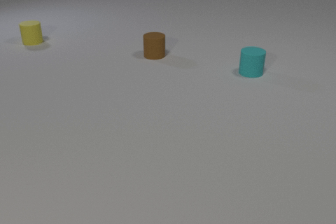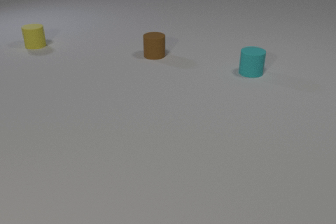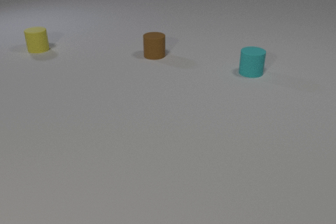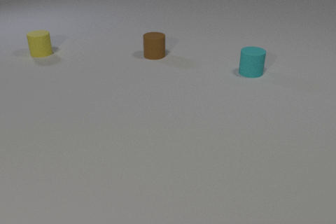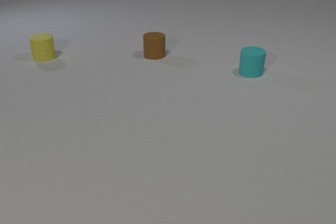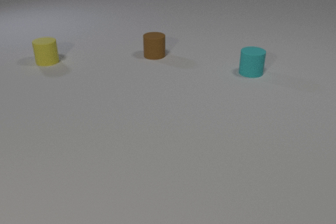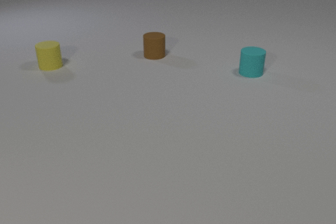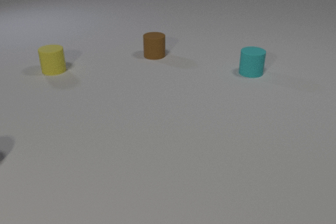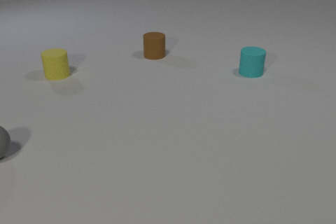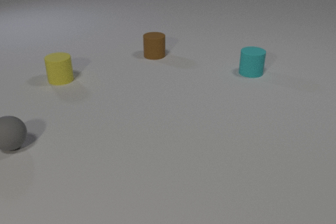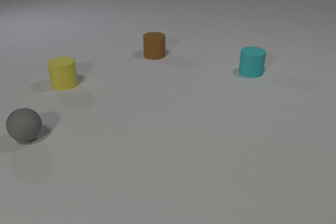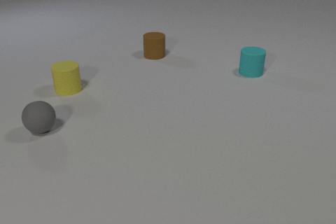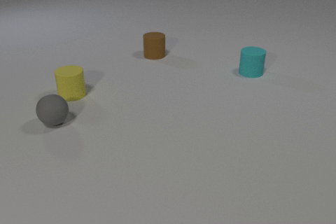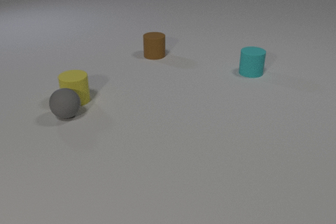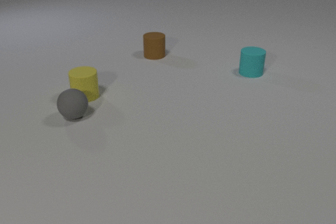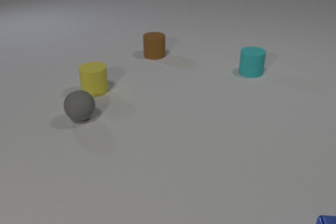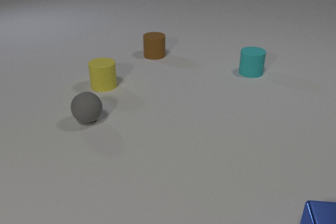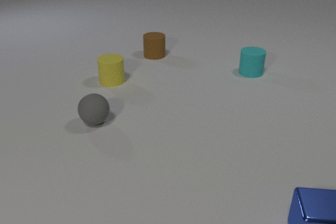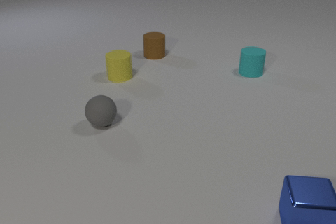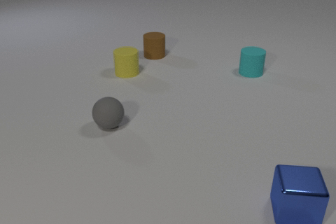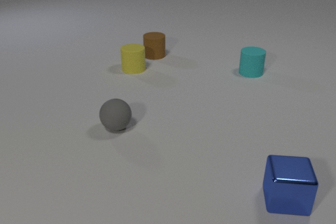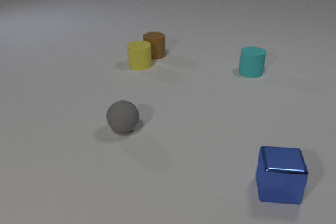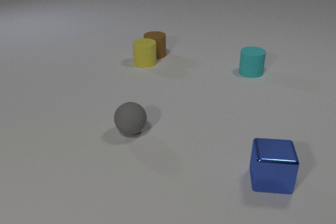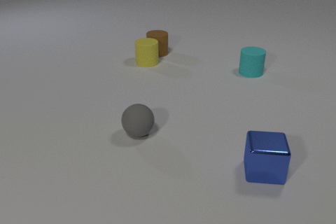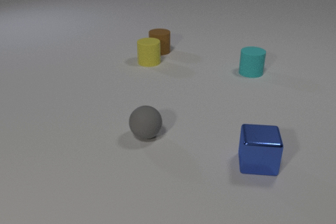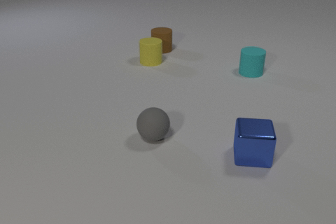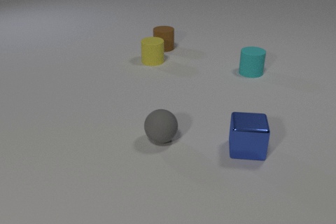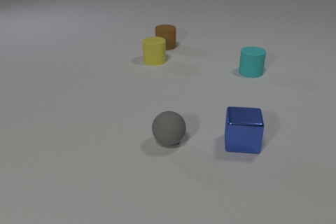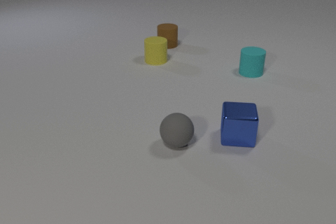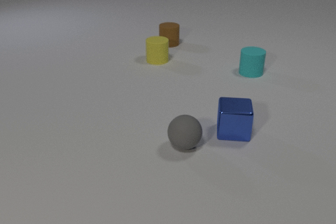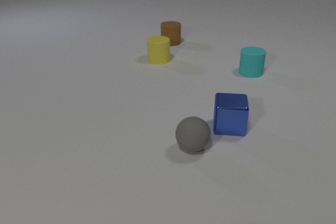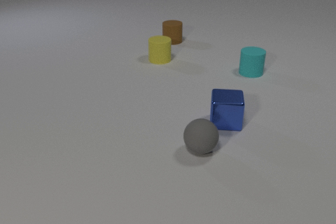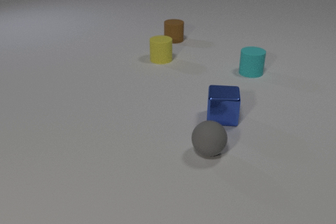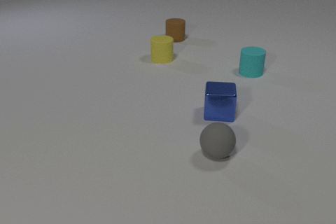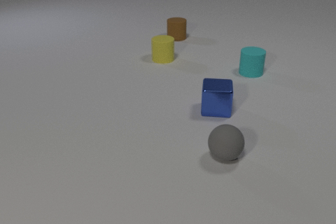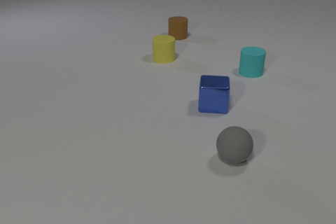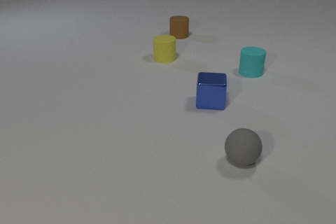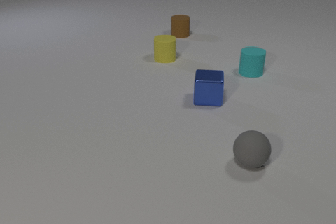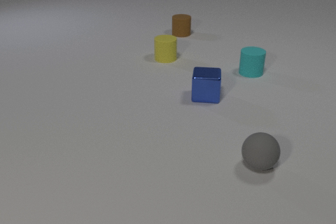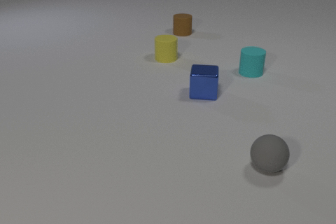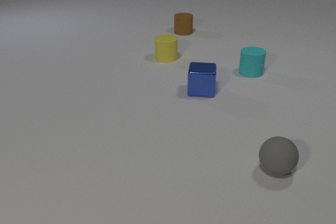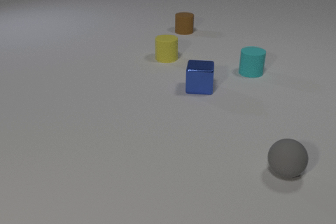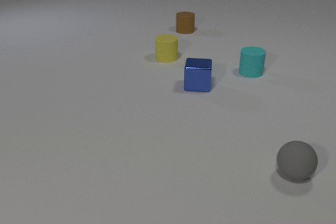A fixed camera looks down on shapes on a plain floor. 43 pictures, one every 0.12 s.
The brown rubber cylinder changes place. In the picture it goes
away from the camera.
The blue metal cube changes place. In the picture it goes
away from the camera.
0.00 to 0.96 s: The gray rubber sphere comes in at the left edge. The yellow rubber cylinder slides toward the camera.
0.96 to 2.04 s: The gray rubber sphere rolls to the right. The yellow rubber cylinder slides to the right and toward the camera. The blue metal cube comes in at the bottom edge, slides away from the camera and to the left. The gray rubber sphere and the yellow rubber cylinder collide.
2.04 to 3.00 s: The gray rubber sphere rolls to the right and toward the camera. The yellow rubber cylinder slides away from the camera and to the right. The brown rubber cylinder slides away from the camera and to the right. The blue metal cube slides away from the camera and to the left. The yellow rubber cylinder and the brown rubber cylinder collide.
3.00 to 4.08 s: The gray rubber sphere rolls to the right. The yellow rubber cylinder slides to the right and away from the camera. The brown rubber cylinder slides away from the camera and to the right. The blue metal cube slides away from the camera and to the left.
4.08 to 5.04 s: The gray rubber sphere rolls to the right. The brown rubber cylinder slides away from the camera. The blue metal cube slides away from the camera.
Are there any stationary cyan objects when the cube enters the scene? yes.
How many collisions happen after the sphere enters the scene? 2.
What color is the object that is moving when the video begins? yellow.
